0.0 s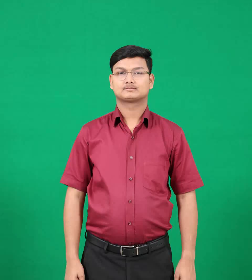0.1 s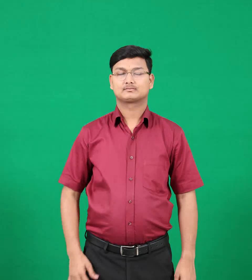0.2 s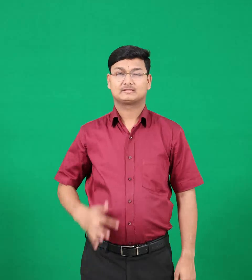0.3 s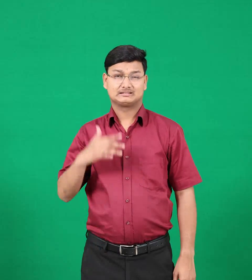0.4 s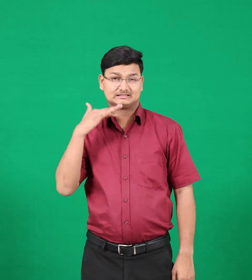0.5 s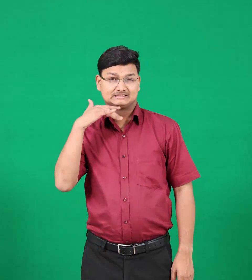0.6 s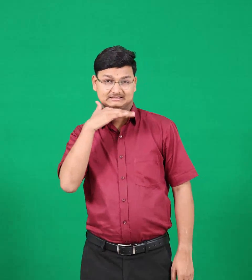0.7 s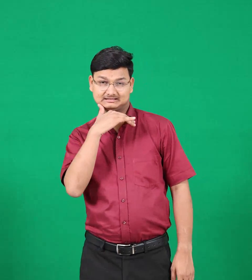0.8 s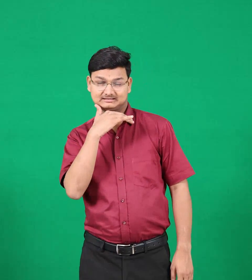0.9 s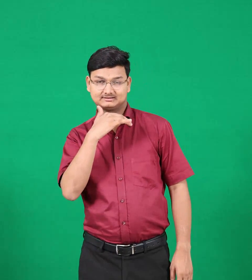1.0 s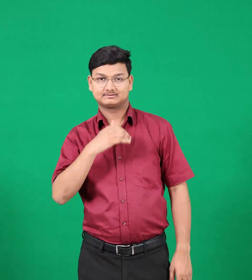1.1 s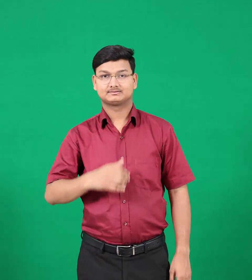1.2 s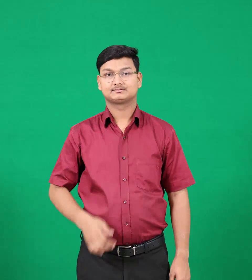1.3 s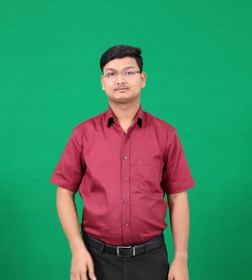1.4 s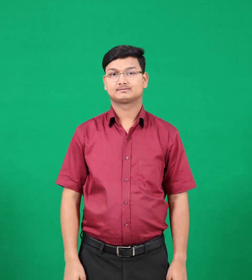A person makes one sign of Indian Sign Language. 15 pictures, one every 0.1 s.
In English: dirt
